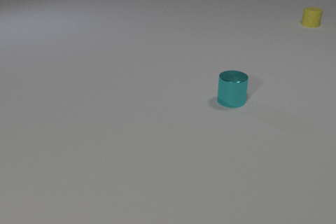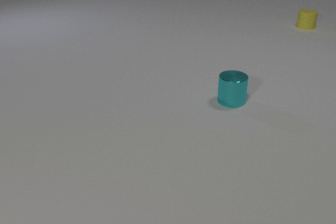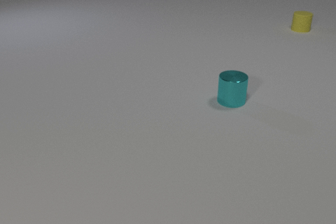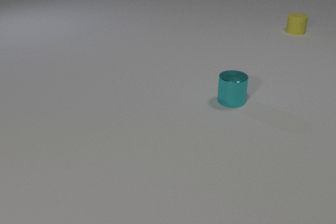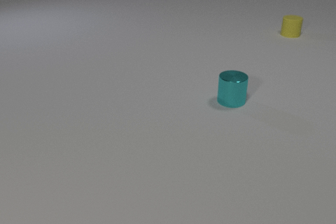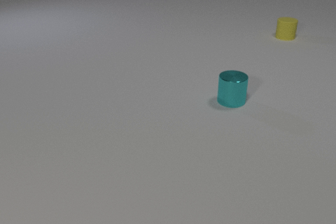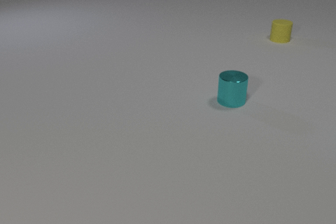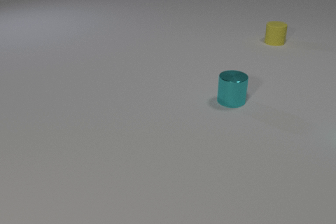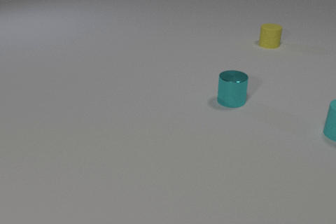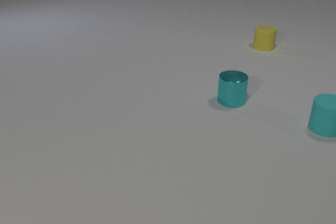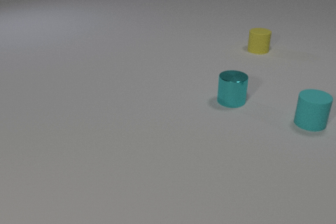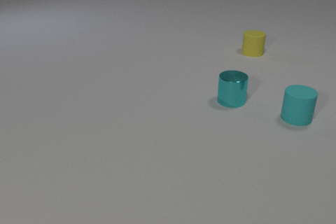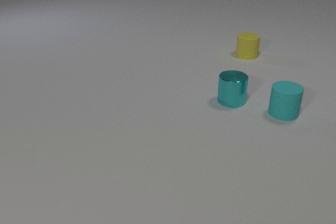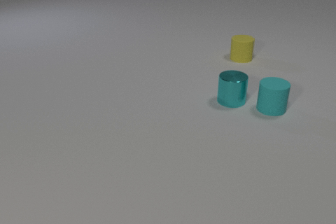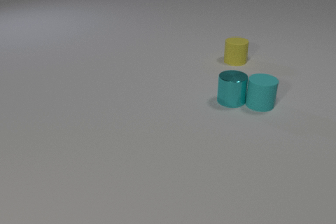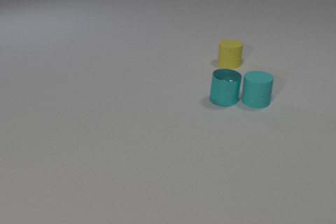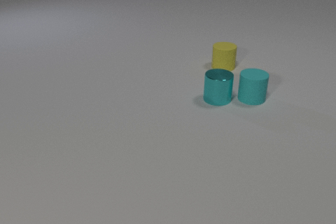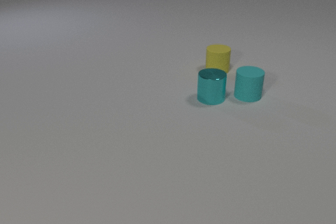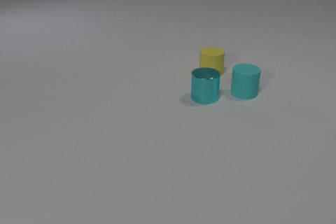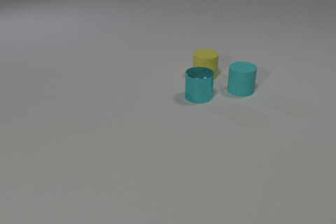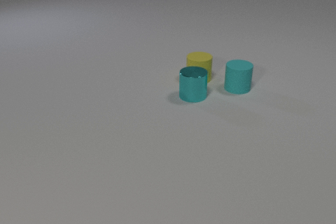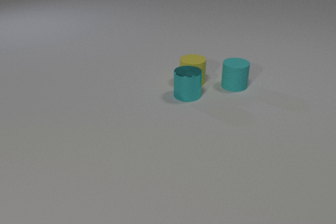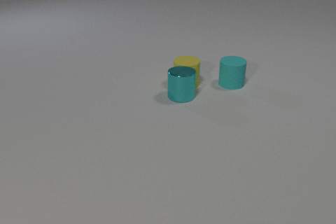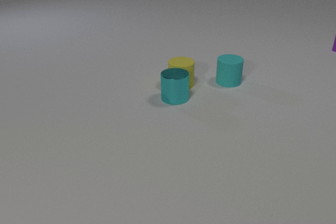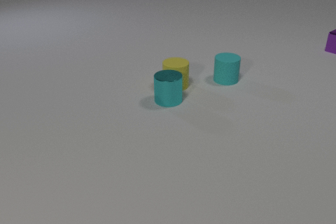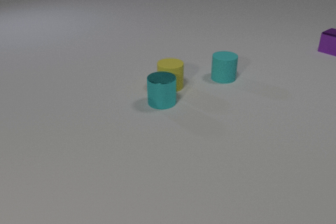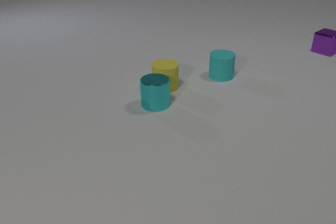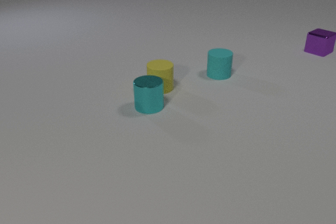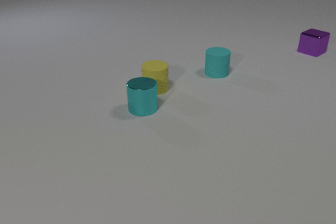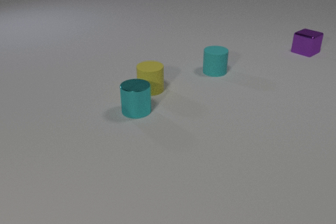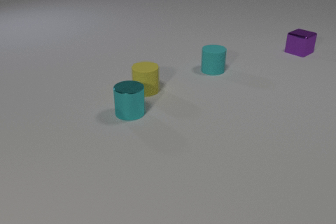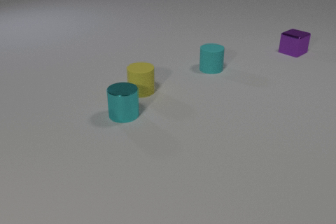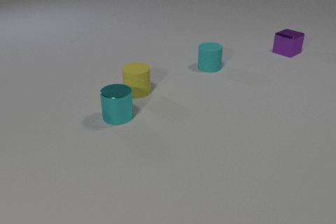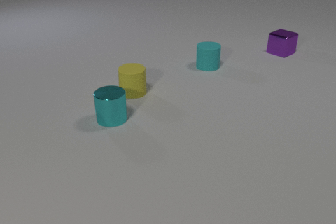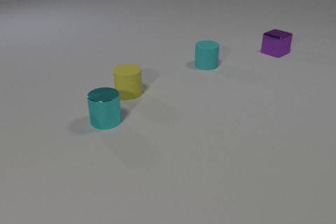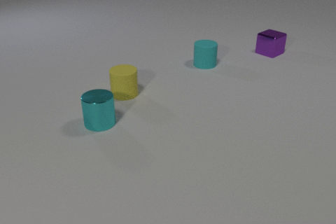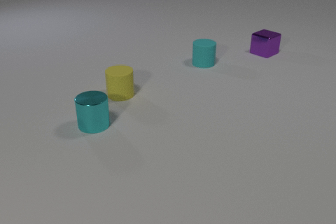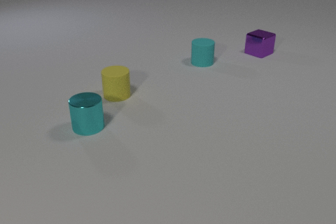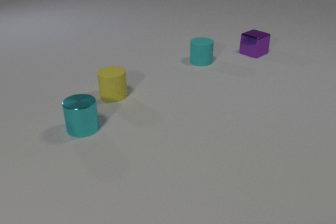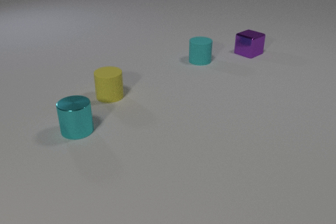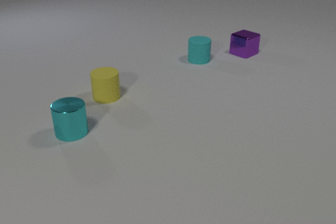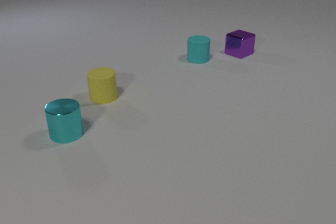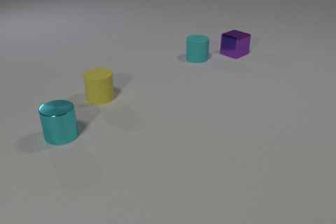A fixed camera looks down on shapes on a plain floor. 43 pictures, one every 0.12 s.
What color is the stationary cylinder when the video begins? cyan.
How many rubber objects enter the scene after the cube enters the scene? 0.
How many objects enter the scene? 2.
0.00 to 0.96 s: The cyan rubber cylinder comes in at the right edge, slides to the left. The yellow rubber cylinder slides toward the camera and to the left.
0.96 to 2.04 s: The cyan rubber cylinder slides to the left and away from the camera. The cyan metal cylinder slides to the left. The yellow rubber cylinder slides toward the camera and to the left. The cyan rubber cylinder and the cyan metal cylinder collide.
2.04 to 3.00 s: The cyan rubber cylinder slides away from the camera and to the left. The cyan metal cylinder slides to the left. The purple metal cube comes in at the right edge, slides to the left and toward the camera. The yellow rubber cylinder slides to the left and toward the camera. The cyan metal cylinder and the yellow rubber cylinder collide.
3.00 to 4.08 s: The cyan rubber cylinder slides away from the camera and to the left. The cyan metal cylinder slides to the left and toward the camera. The purple metal cube slides to the left and toward the camera. The yellow rubber cylinder slides to the left.
4.08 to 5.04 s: The cyan rubber cylinder slides away from the camera and to the left. The cyan metal cylinder slides to the left and toward the camera. The purple metal cube slides to the left. The yellow rubber cylinder slides to the left.
